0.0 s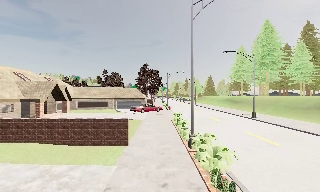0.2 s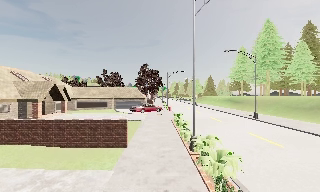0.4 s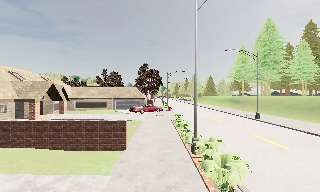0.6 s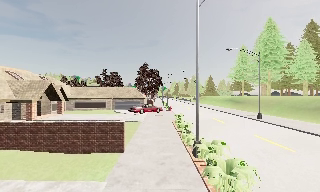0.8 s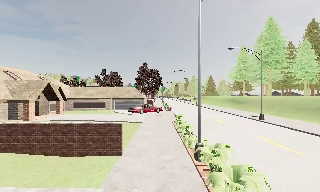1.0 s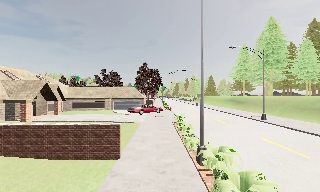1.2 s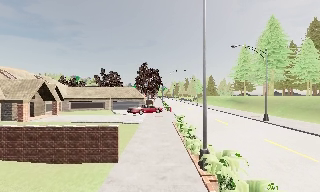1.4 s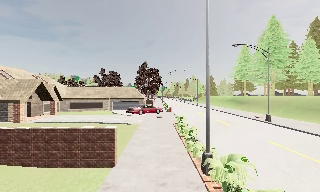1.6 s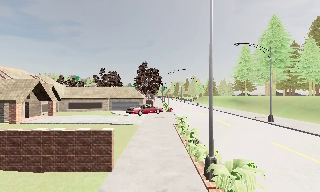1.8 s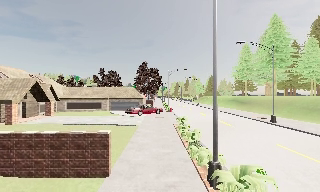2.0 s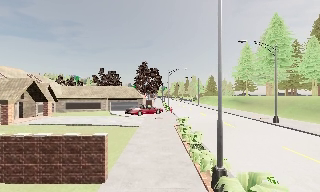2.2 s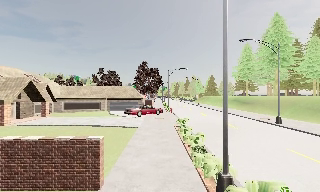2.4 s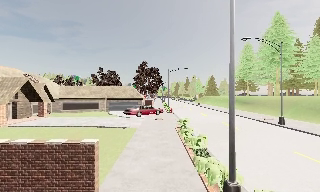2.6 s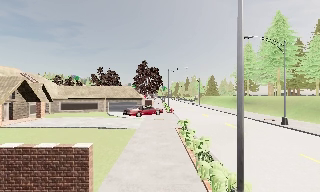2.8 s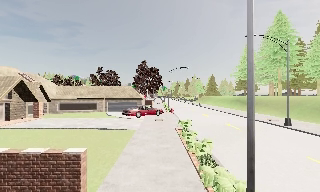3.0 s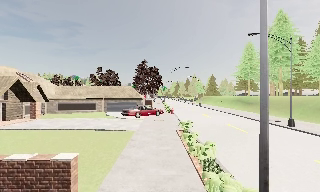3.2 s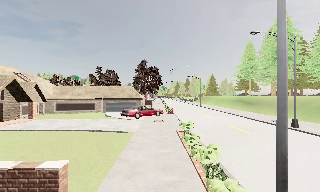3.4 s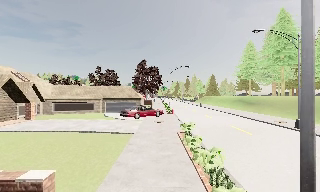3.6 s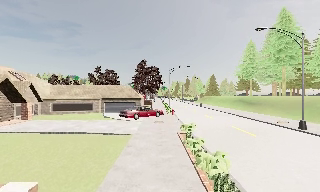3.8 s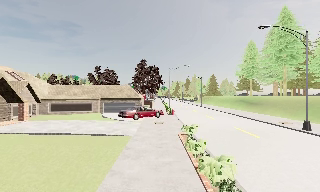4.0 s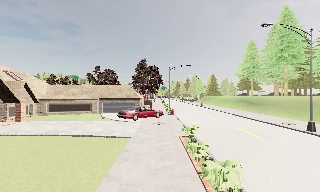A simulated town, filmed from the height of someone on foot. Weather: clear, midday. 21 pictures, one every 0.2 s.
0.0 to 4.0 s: The camera travels forward, about 7 m, so what stands in front looms larger.
The film runs forward here.
